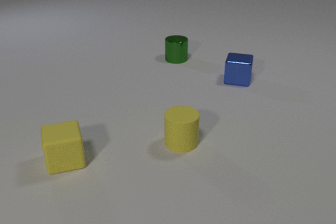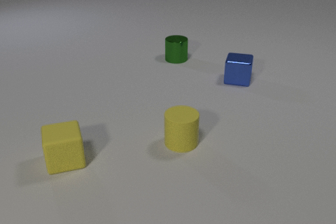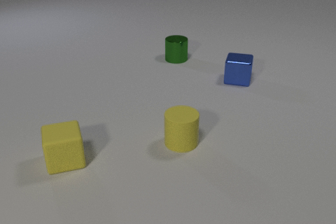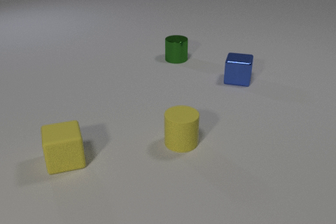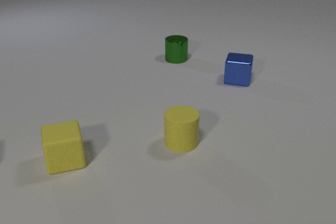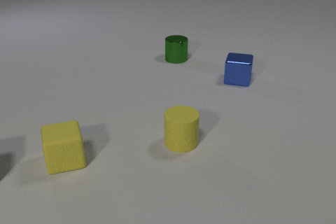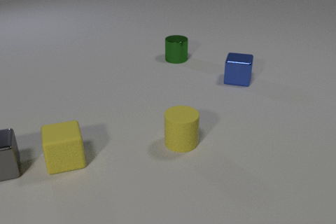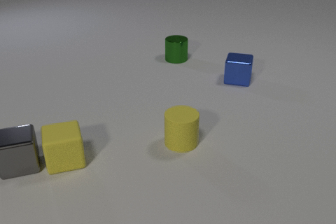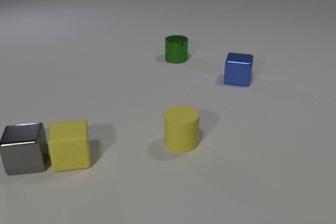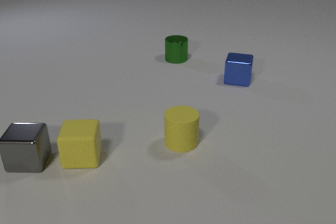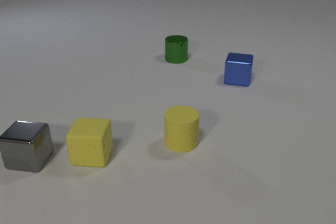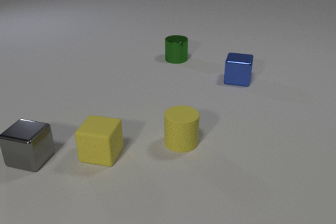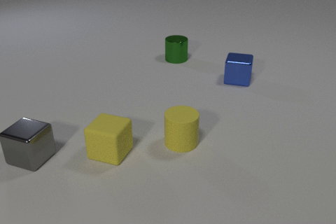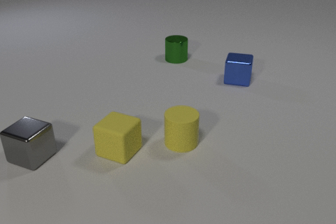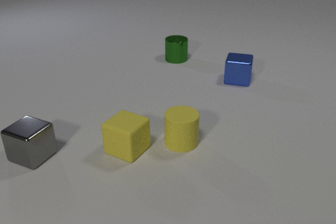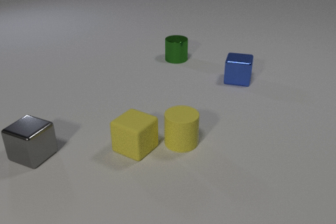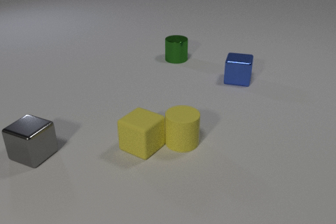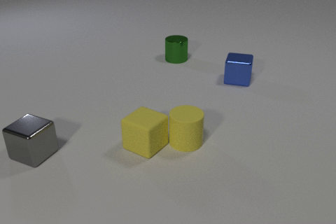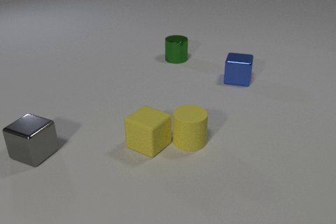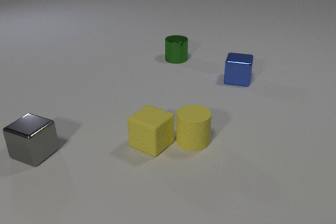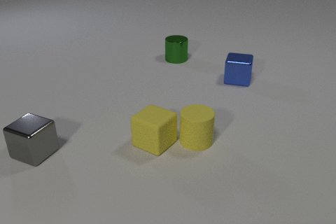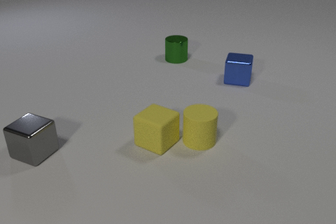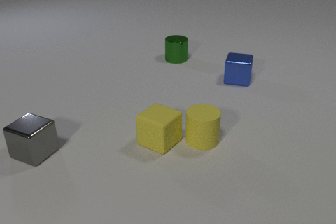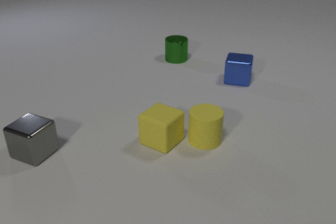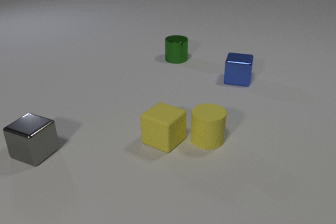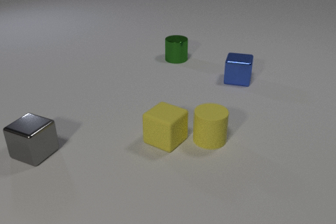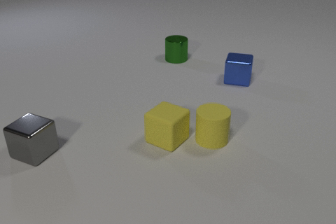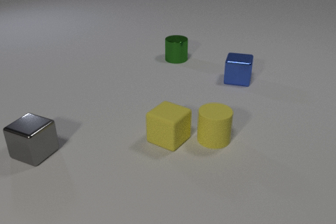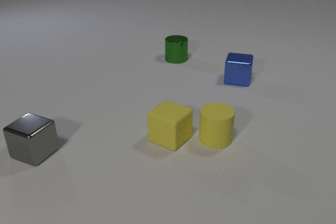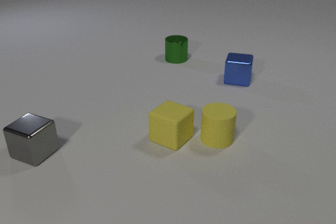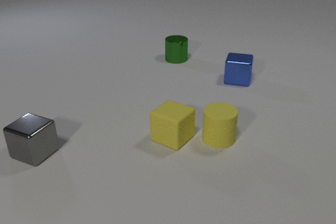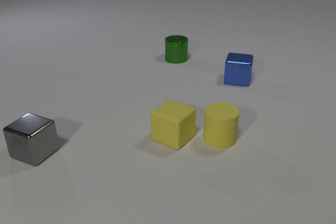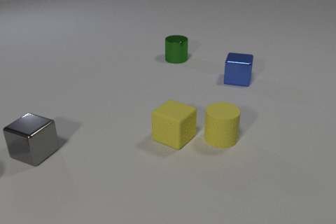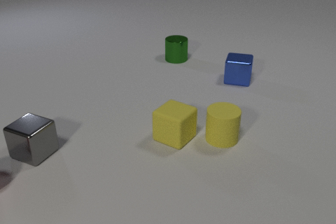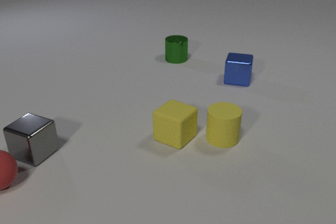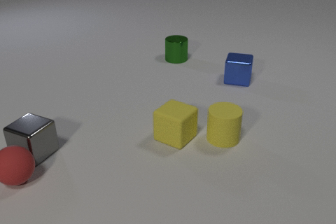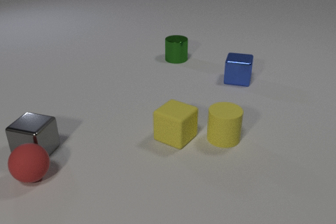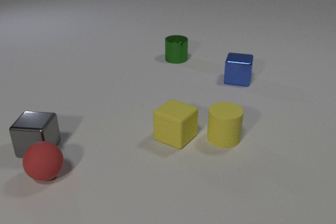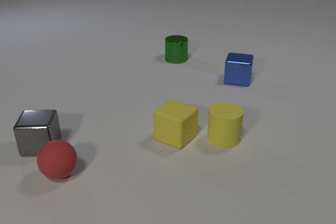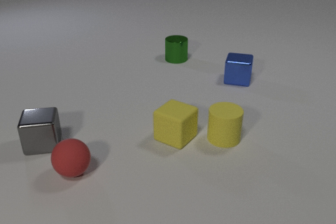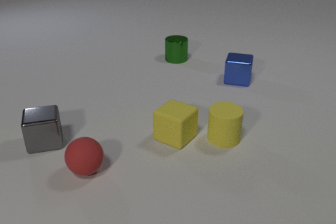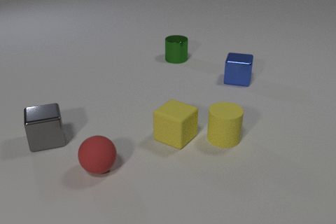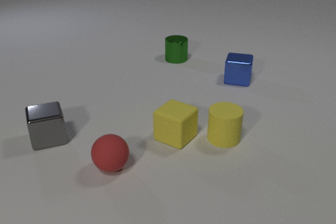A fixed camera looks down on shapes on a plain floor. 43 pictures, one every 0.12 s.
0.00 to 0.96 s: The gray metal cube comes in at the left edge, slides to the right. The gray metal cube and the yellow rubber cube collide.
0.96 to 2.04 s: The gray metal cube slides away from the camera, spins clockwise seen from above by about 30 degrees, its near face sliding to the left. The yellow rubber cube slides to the right, spins so that its near face slides to the left, clockwise seen from above. The yellow rubber cube and the yellow rubber cylinder collide.
2.04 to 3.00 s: The yellow rubber cube slides to the right and away from the camera. The yellow rubber cylinder slides to the right.
3.00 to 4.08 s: The yellow rubber cube slides to the right. The yellow rubber cylinder slides to the right. The red rubber sphere comes in at the left edge, rolls to the right.
4.08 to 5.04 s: The gray metal cube slides away from the camera and to the right, spins so that its near face slides to the right, counterclockwise seen from above. The red rubber sphere rolls to the right. The gray metal cube and the red rubber sphere collide.
Are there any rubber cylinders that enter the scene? no.
Are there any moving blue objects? no.
What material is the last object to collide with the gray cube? rubber.
